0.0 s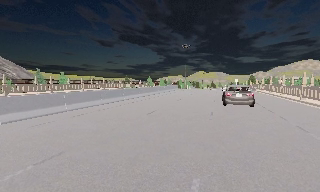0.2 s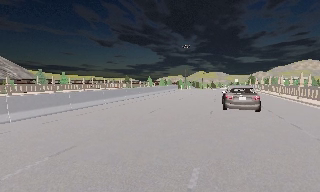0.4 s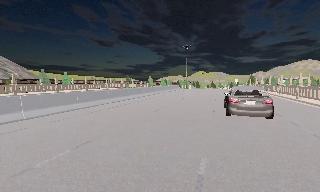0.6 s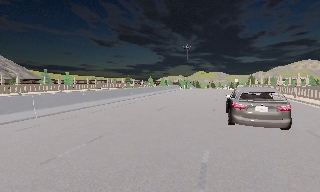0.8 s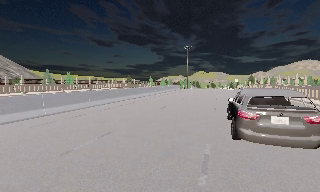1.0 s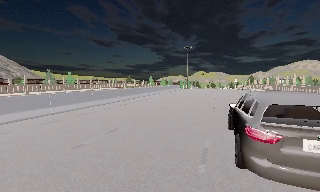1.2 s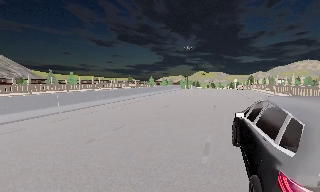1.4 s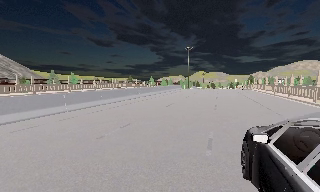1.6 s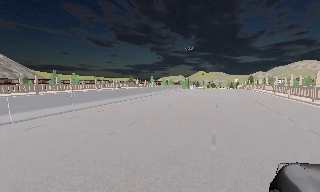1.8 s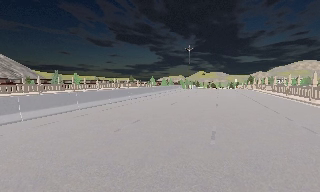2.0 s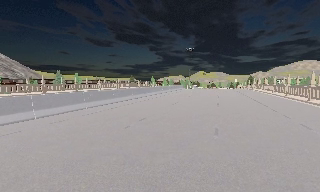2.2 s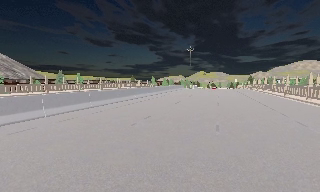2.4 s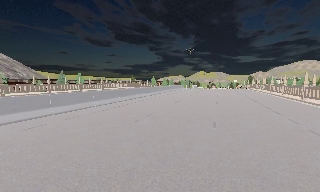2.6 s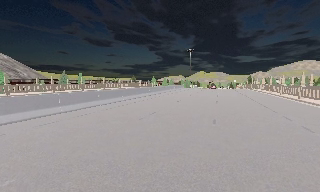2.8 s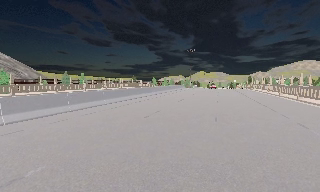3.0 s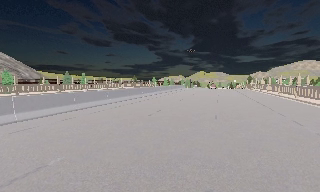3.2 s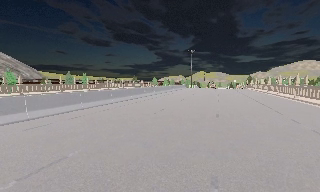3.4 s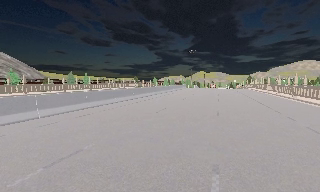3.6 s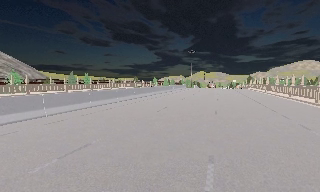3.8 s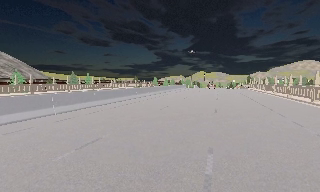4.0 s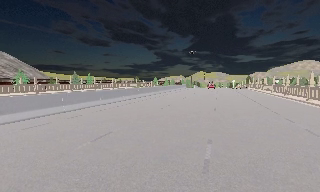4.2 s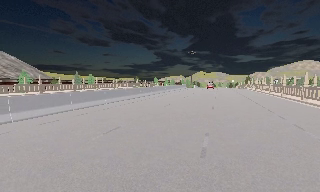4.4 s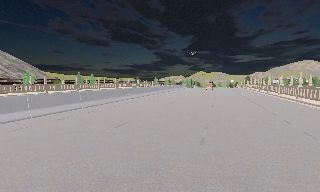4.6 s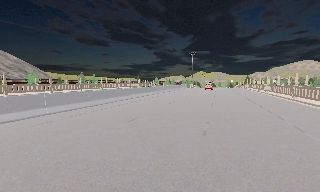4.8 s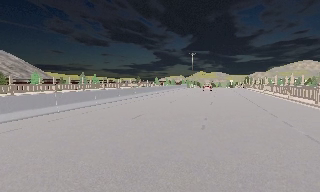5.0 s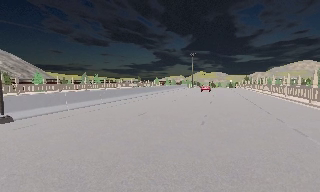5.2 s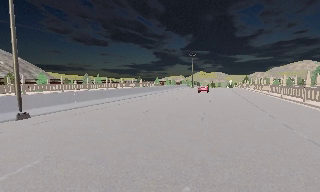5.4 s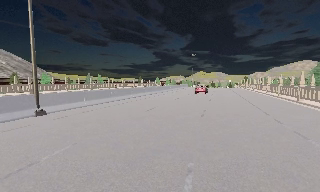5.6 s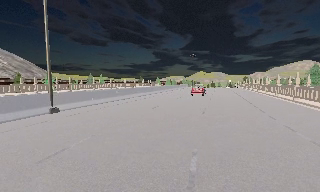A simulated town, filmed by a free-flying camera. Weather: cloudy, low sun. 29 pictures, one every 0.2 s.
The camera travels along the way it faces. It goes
backward.
0.0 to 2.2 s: The camera travels backward and to its left, about 5 m, so what stands in front gets smaller.
2.2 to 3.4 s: The camera travels backward, about 3 m, so what stands in front gets smaller.
3.4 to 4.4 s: The camera travels backward, about 3 m, so what stands in front gets smaller. It gains speed.
4.4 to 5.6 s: The camera travels backward, about 5 m, so what stands in front gets smaller.
The film runs backward here.
